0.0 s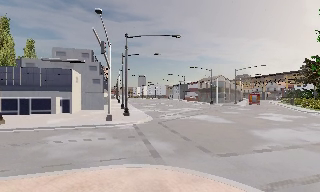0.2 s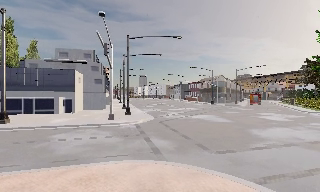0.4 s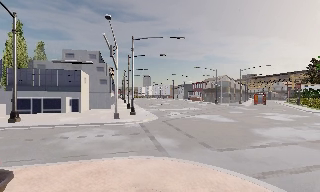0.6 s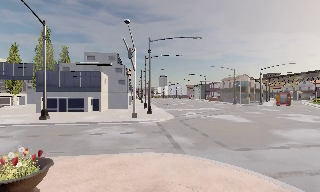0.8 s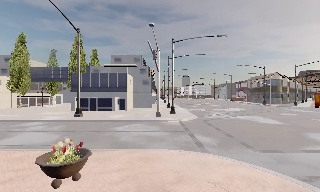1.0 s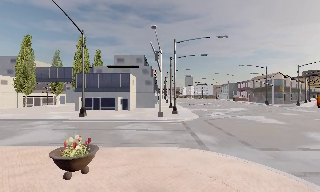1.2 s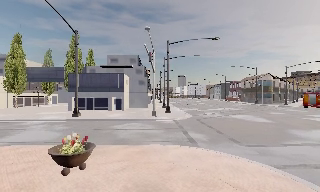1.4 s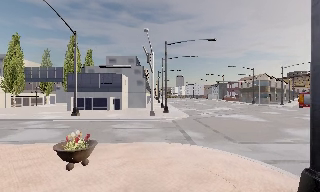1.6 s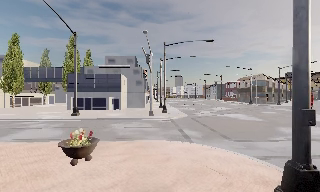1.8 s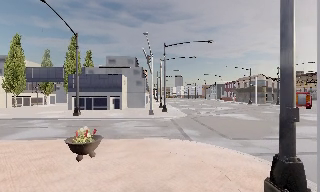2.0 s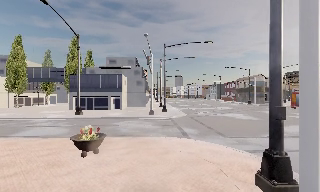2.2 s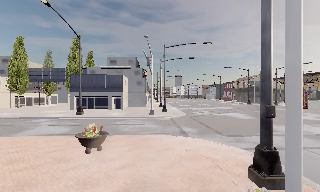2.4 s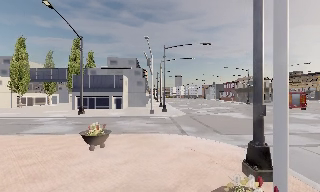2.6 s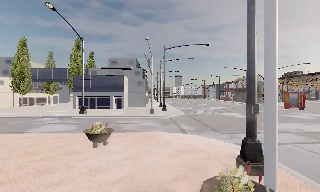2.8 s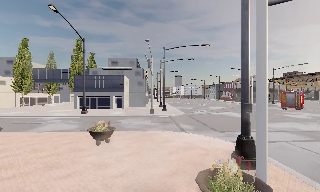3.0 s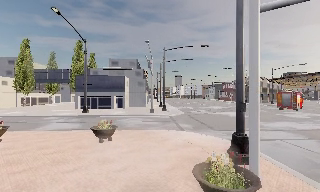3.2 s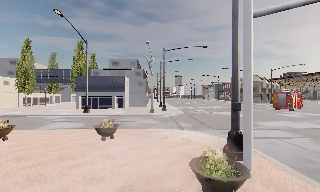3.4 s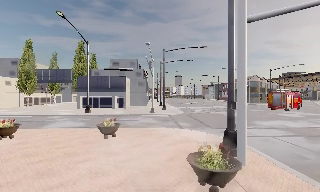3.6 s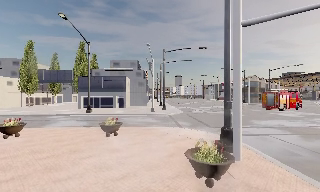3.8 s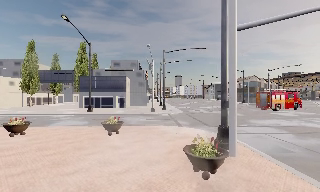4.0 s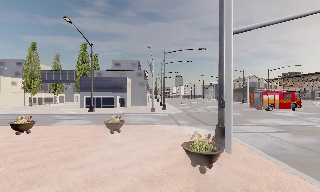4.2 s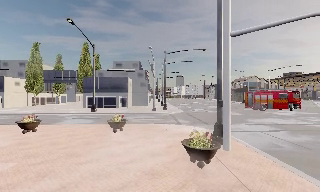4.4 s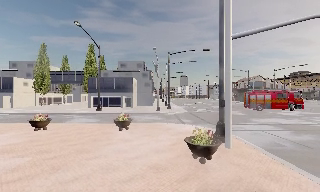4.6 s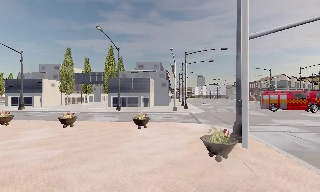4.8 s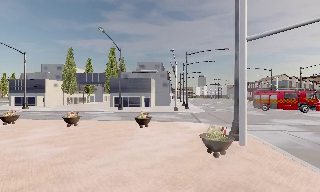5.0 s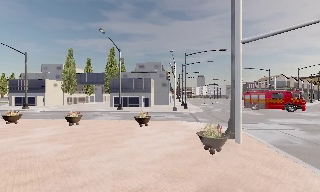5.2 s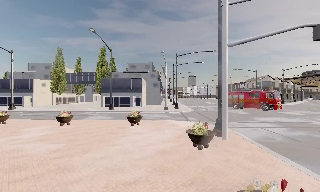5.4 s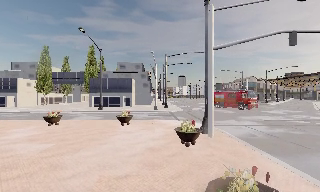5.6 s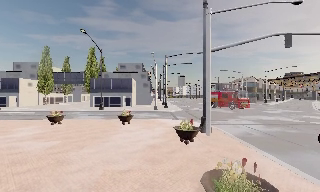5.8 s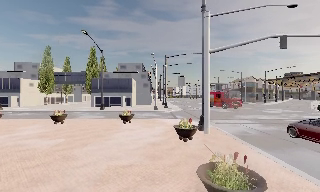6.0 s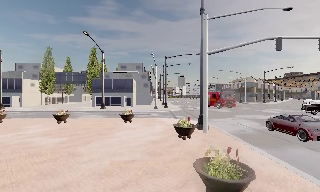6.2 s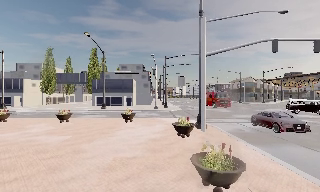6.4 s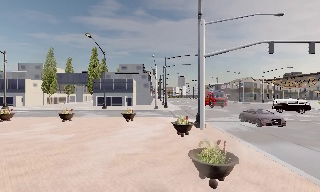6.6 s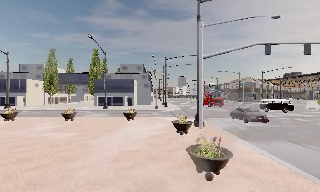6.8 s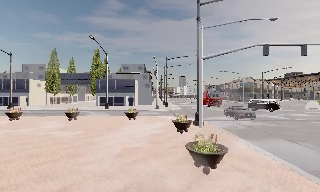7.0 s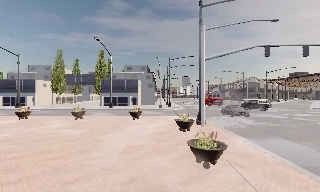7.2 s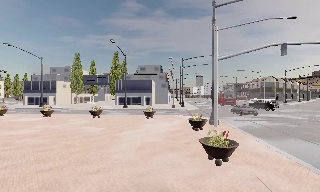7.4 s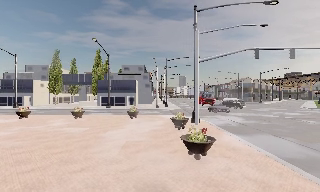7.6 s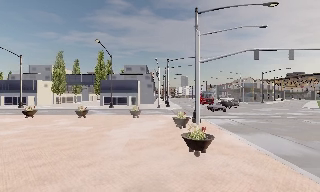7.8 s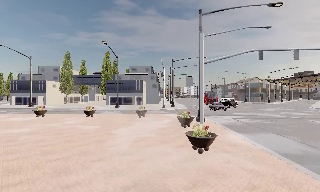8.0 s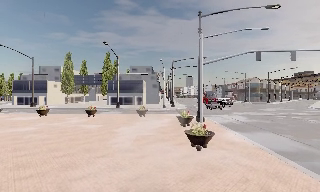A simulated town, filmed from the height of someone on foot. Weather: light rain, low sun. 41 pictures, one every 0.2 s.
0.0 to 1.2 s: The scene slides to the right, as the camera pans about 15 degrees to its left. It travels backward, about 2.5 m, so what stands in front gets smaller.
1.2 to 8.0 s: The camera travels backward, about 13 m, so what stands in front gets smaller.
The film runs backward here.
